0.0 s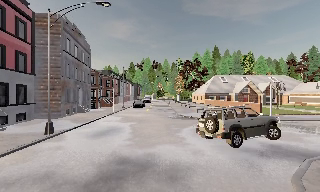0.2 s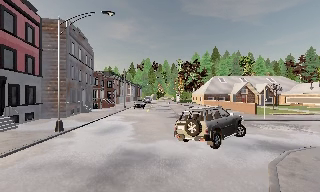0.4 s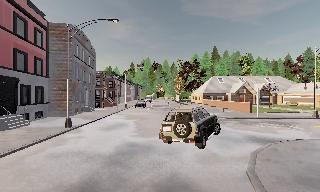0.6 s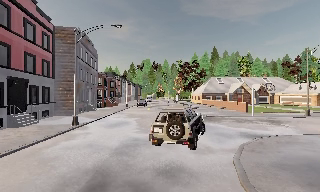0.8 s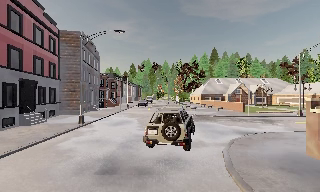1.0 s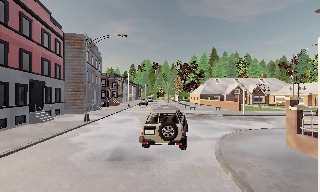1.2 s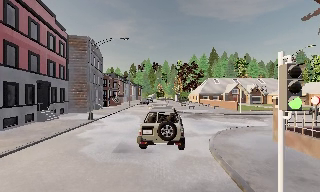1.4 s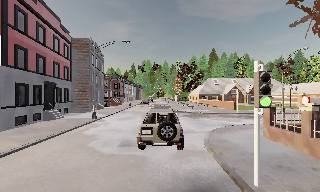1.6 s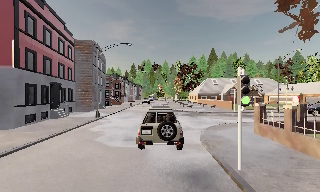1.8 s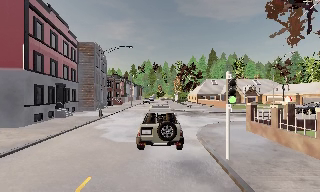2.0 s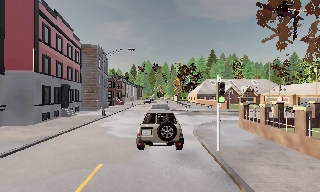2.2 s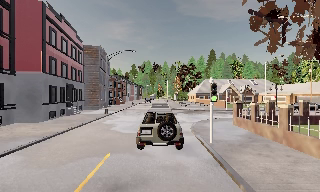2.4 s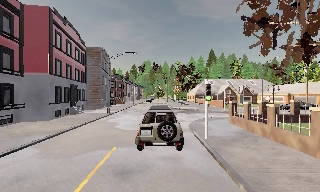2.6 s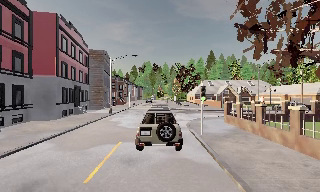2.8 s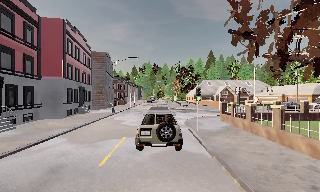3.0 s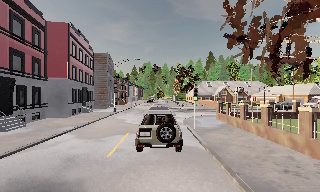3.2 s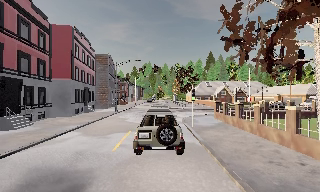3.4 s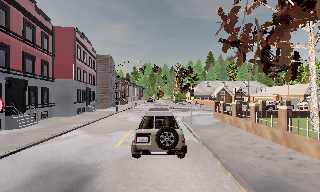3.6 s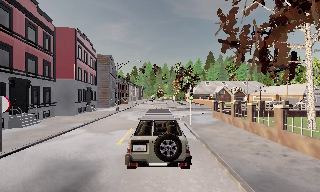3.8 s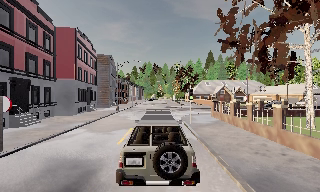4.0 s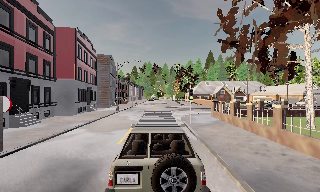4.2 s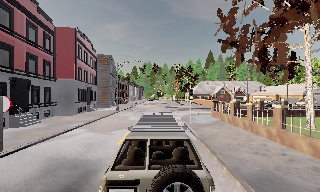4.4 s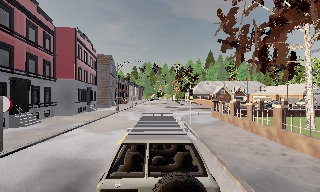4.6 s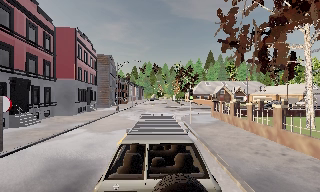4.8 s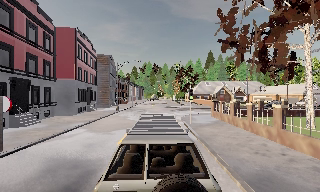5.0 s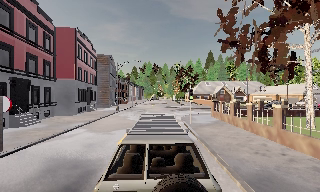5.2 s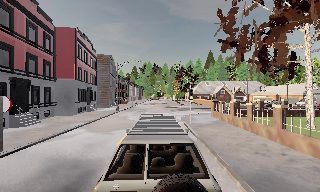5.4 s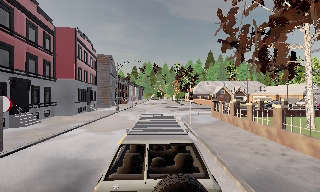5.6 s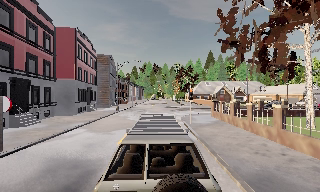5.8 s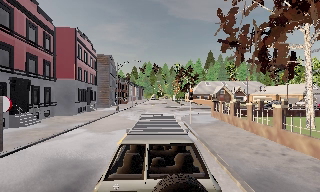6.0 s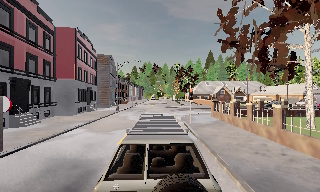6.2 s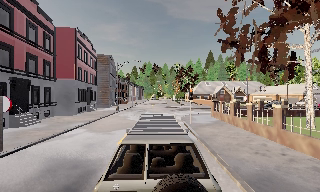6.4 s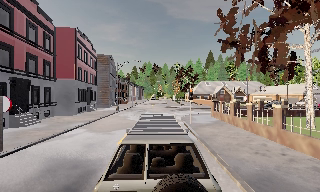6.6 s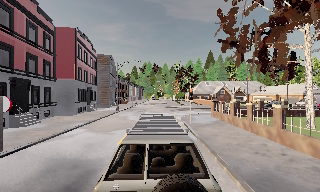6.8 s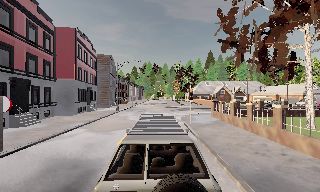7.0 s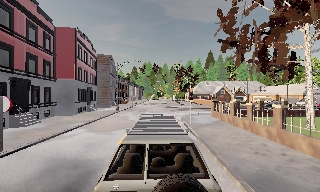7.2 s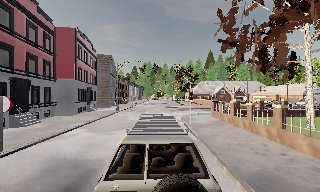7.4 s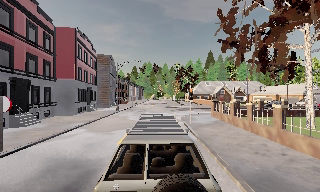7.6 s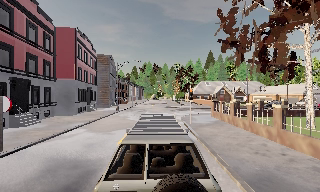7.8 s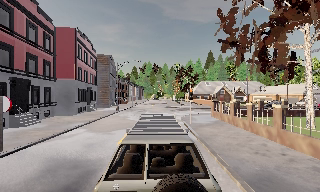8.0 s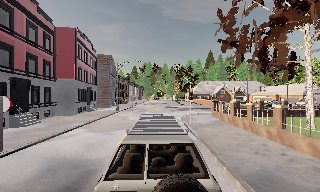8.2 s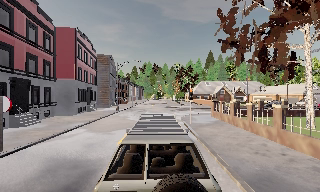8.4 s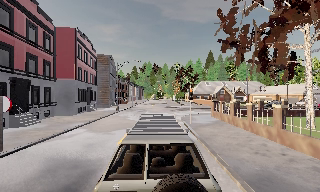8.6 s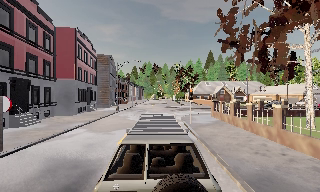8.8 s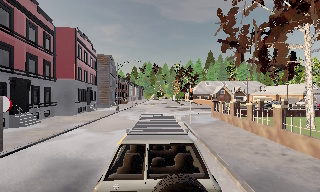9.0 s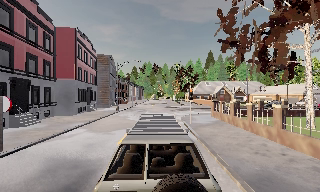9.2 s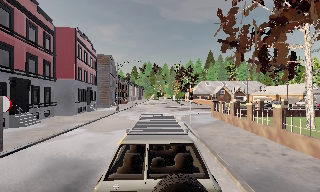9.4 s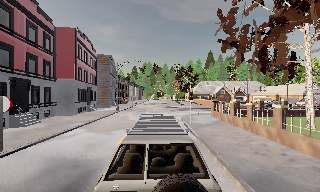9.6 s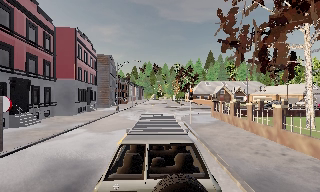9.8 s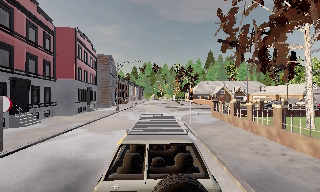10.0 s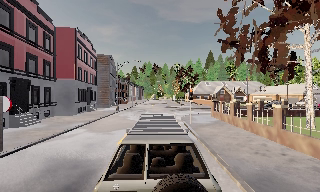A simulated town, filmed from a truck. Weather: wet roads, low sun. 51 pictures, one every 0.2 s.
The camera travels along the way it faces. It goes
backward.
0.0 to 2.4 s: The camera travels backward, about 11 m, so what stands in front gets smaller.
2.4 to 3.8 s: The camera travels backward, about 4.5 m, so what stands in front gets smaller. It loses speed.
3.8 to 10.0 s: The camera keeps its place and its aim.
The film runs backward here.
